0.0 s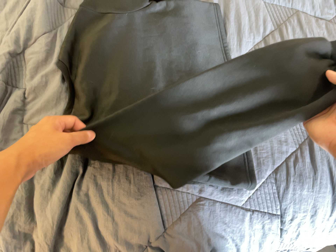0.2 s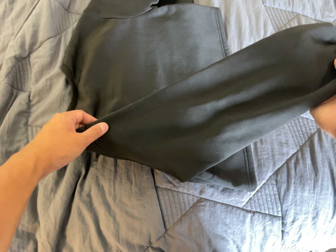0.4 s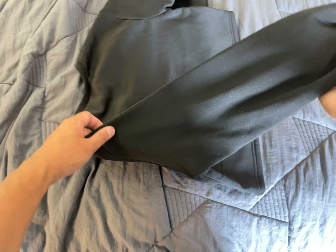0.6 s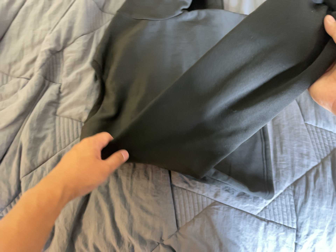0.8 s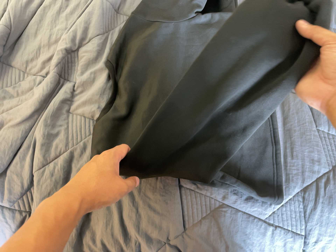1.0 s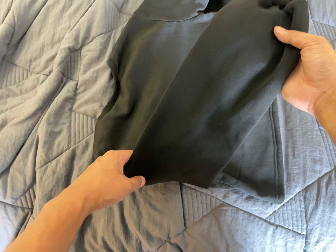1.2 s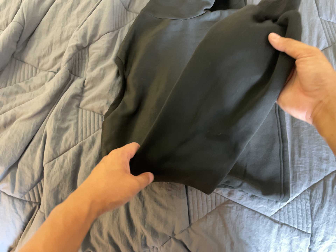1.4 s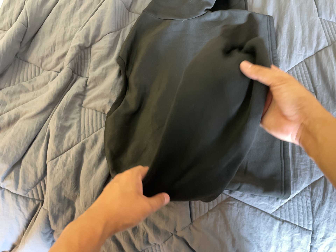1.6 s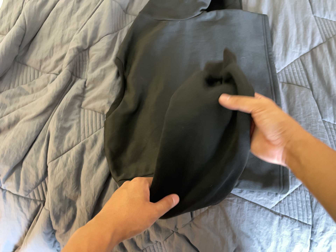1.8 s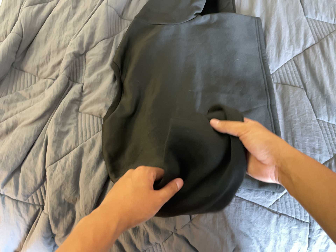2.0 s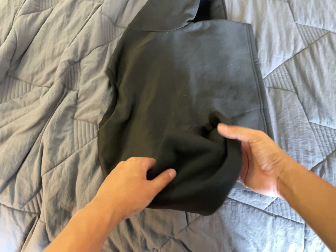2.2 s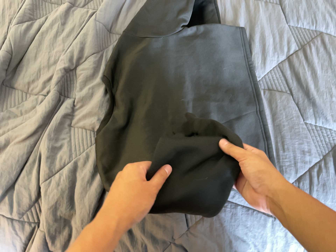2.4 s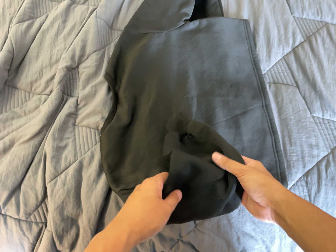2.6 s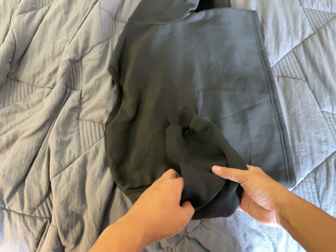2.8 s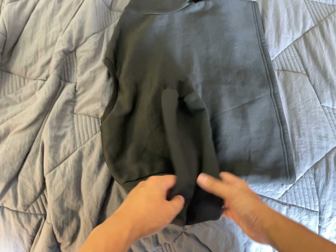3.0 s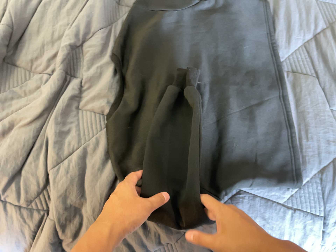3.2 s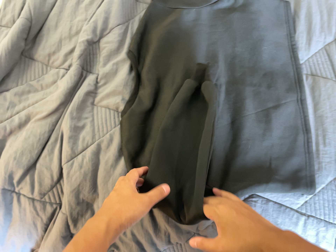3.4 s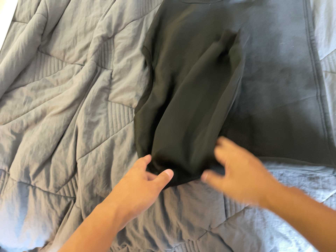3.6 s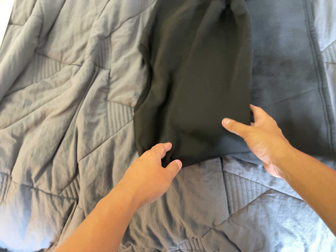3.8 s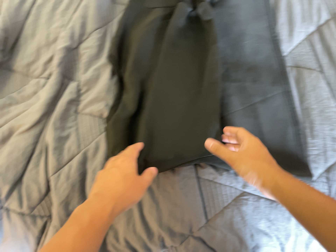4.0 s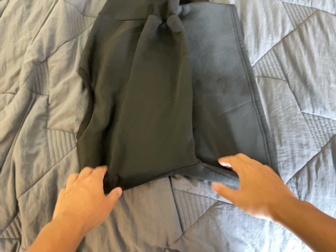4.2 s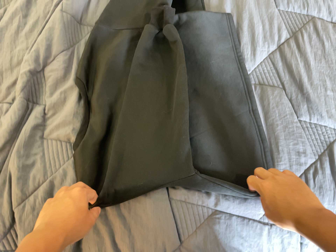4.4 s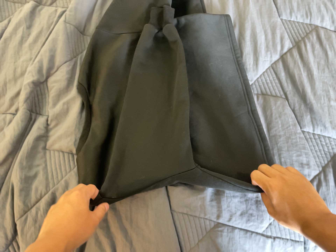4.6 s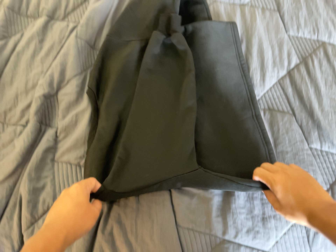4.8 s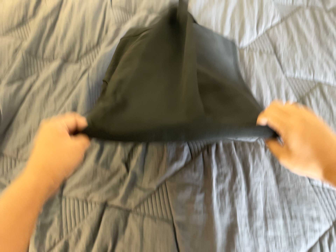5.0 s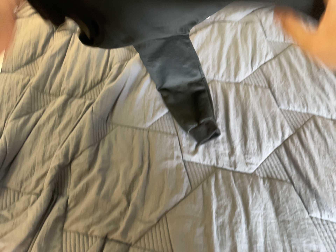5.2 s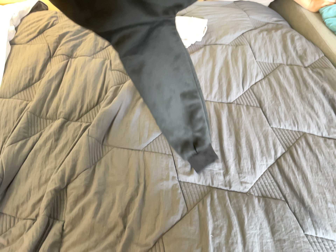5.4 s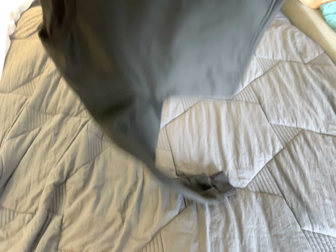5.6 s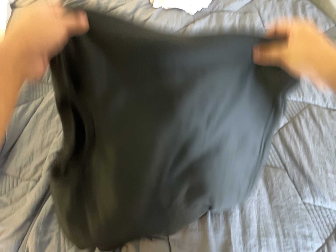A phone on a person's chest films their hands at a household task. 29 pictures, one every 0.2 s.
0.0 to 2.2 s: The camera travels backward and toward the bottom of its view, about 8 cm, so what stands in front gets smaller.
2.2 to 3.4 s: The camera travels forward, about 7 cm, so what stands in front looms larger.
3.4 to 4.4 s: The camera travels toward the top of its view and to its right, about 8 cm, so close, fixed things drift downward.
4.4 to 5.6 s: The camera travels backward, about 8 cm, so what stands in front gets smaller. Its aim tips toward the top of its view by about 15 degrees, and the scene shifts downward.
The film runs backward here.
